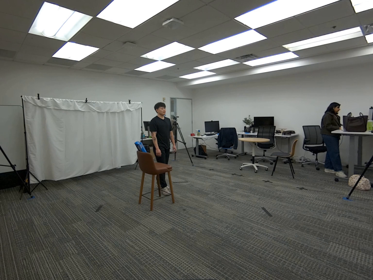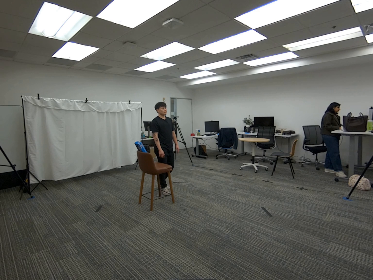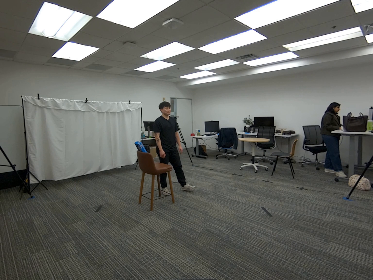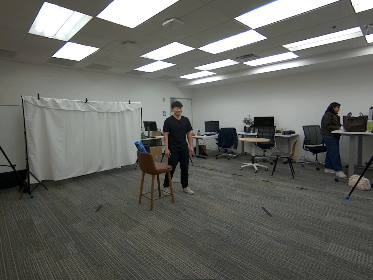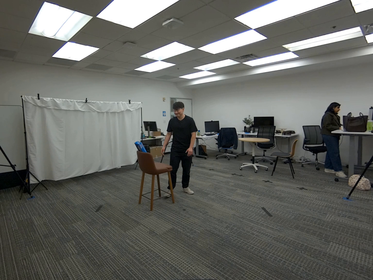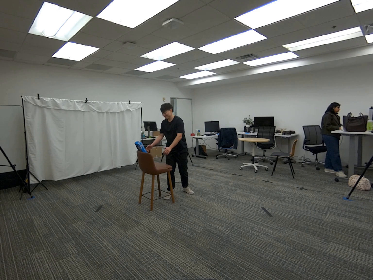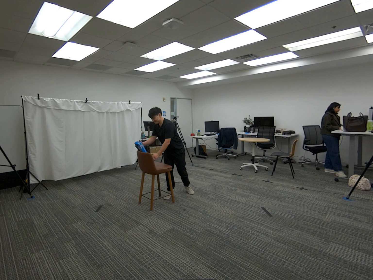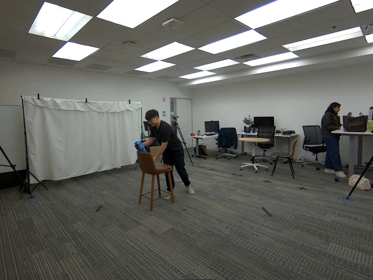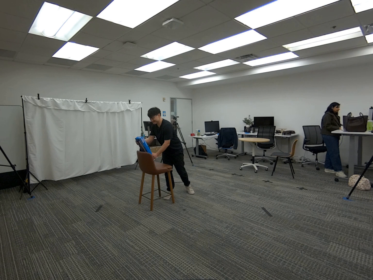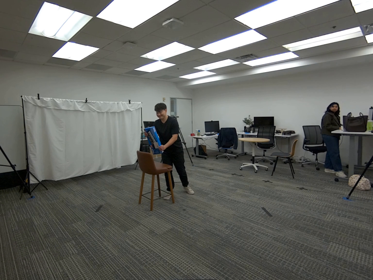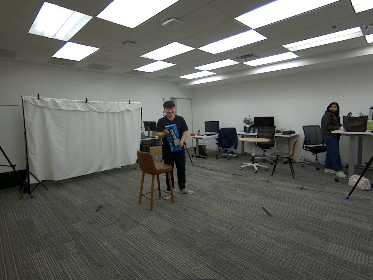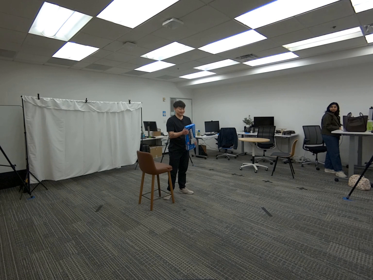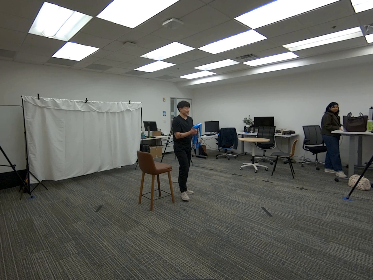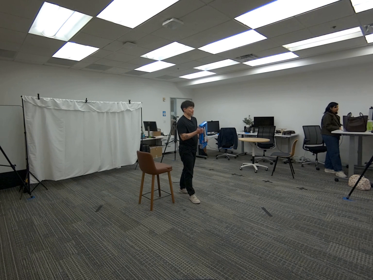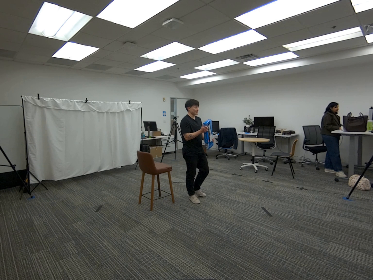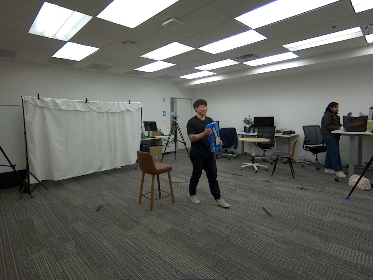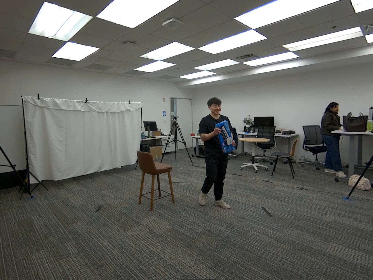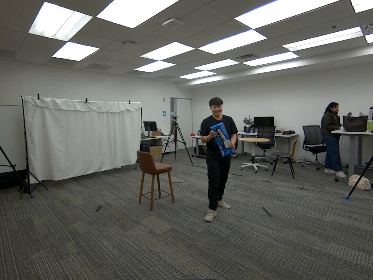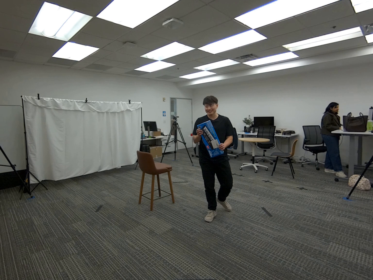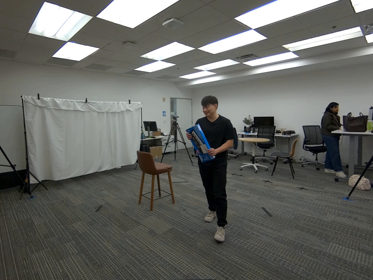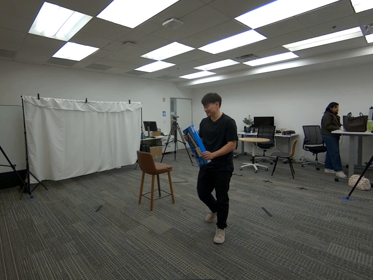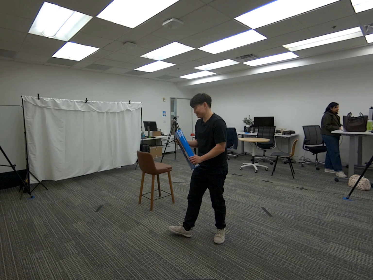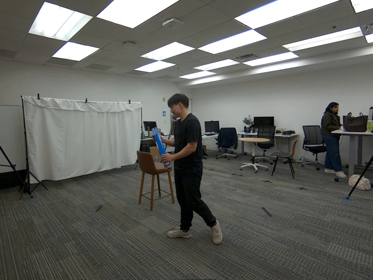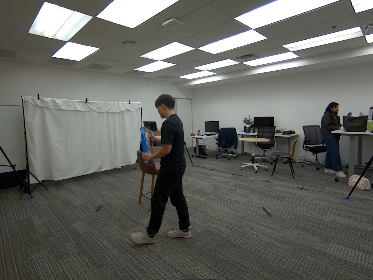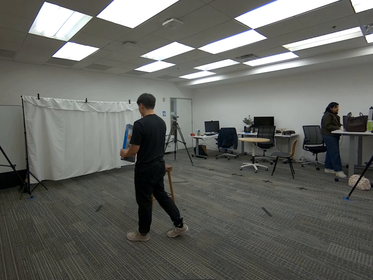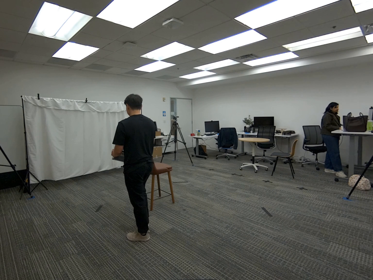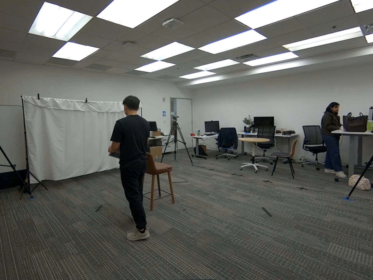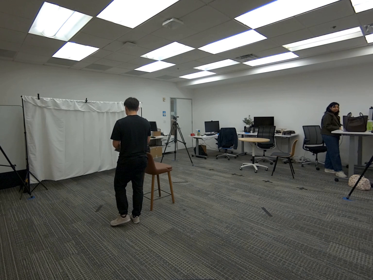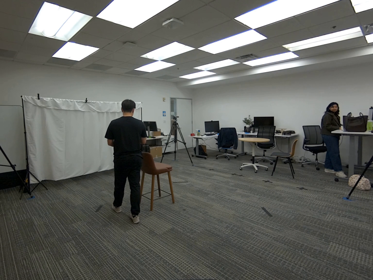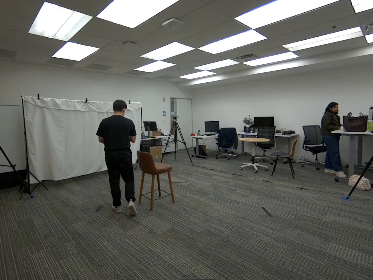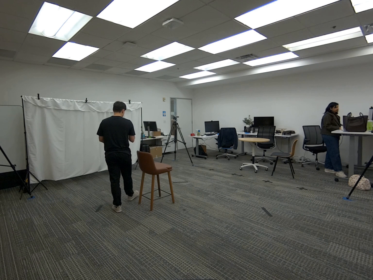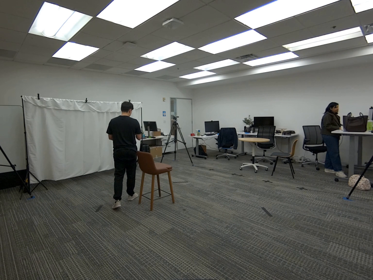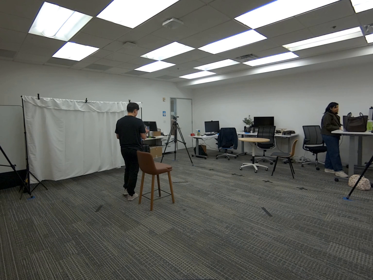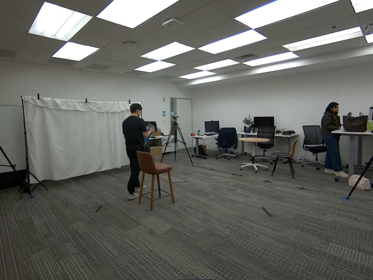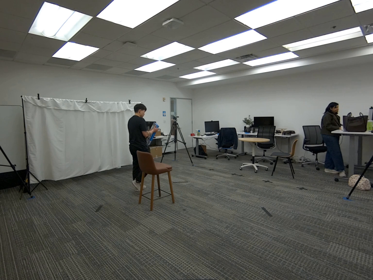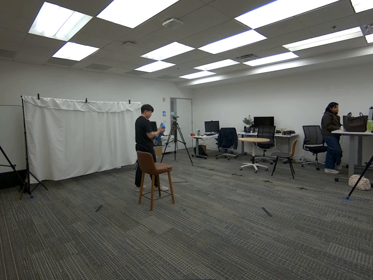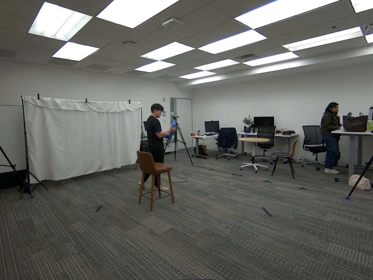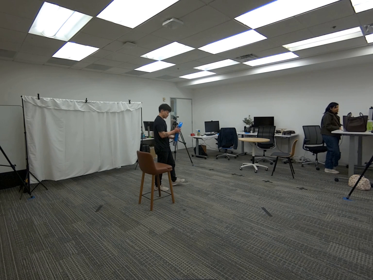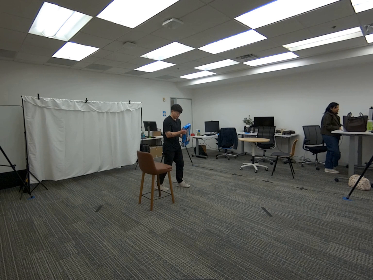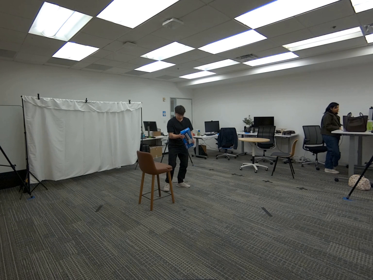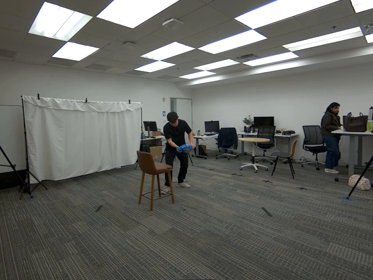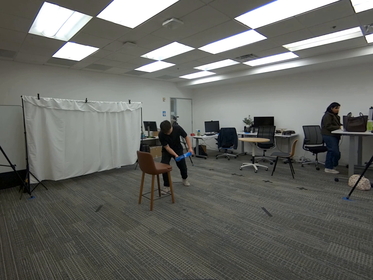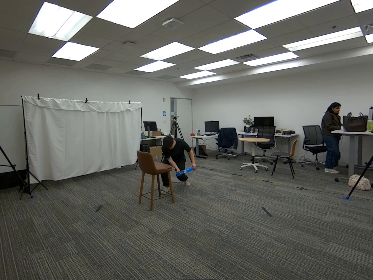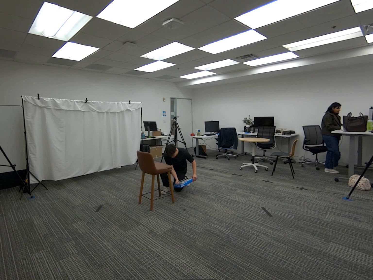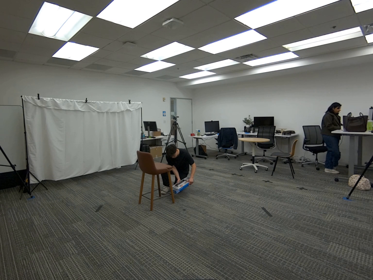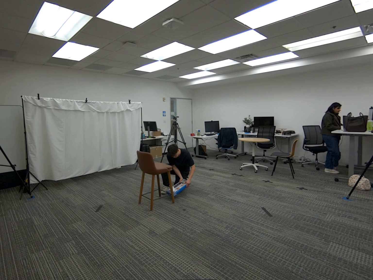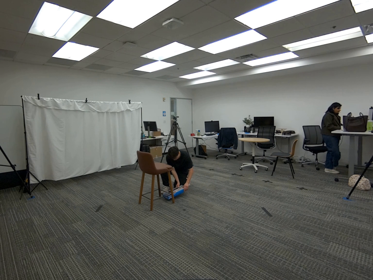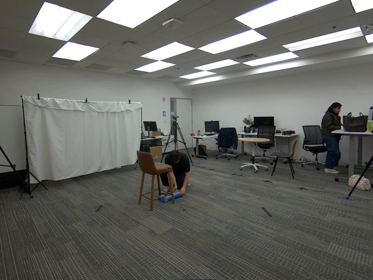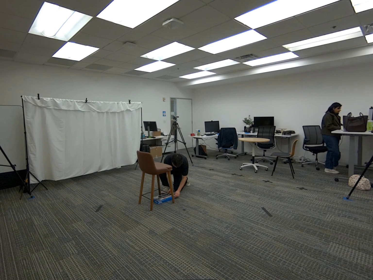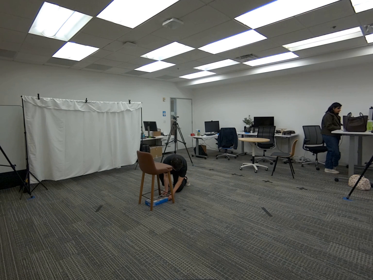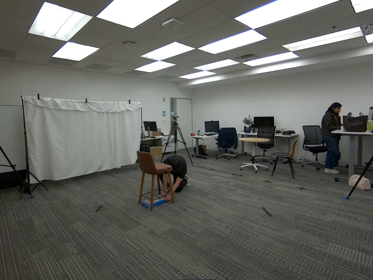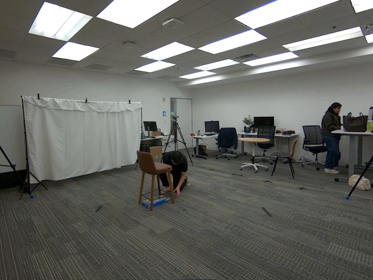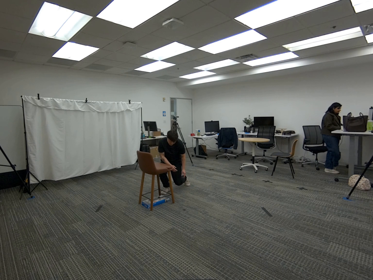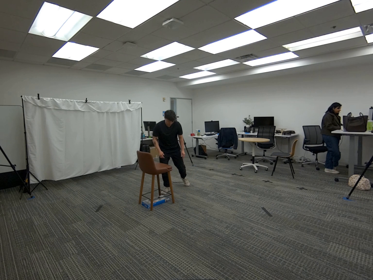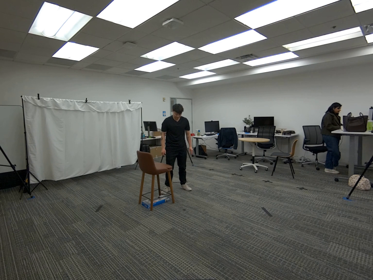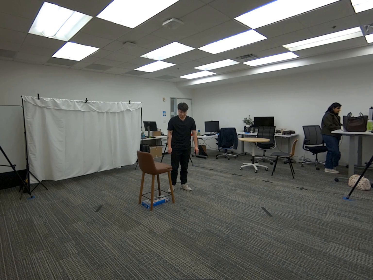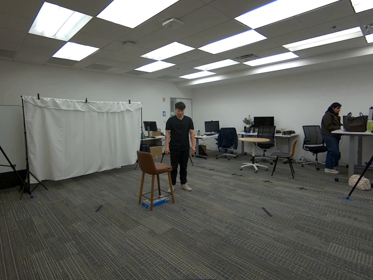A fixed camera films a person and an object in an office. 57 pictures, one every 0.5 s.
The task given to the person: Walk to the keyboard box, pick the keyboard box with both hands, and slide it underneath the tar ball stool.
